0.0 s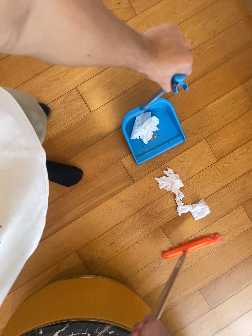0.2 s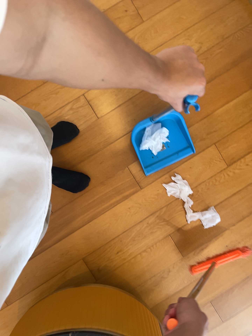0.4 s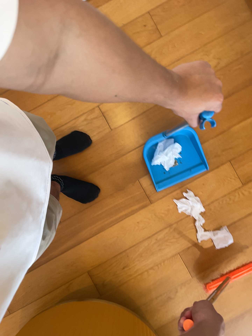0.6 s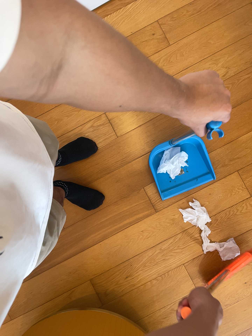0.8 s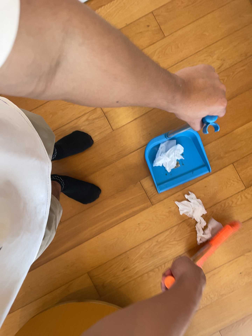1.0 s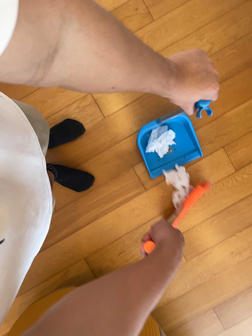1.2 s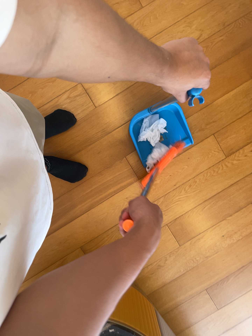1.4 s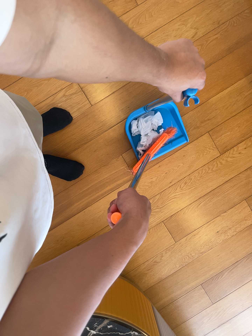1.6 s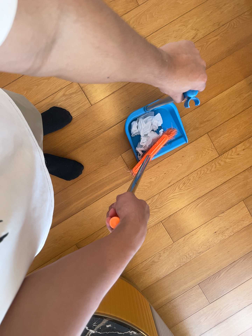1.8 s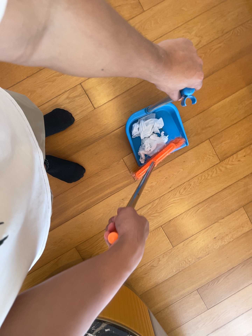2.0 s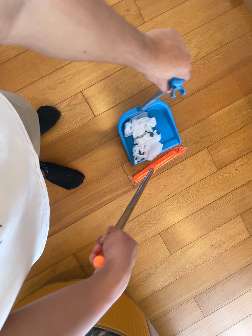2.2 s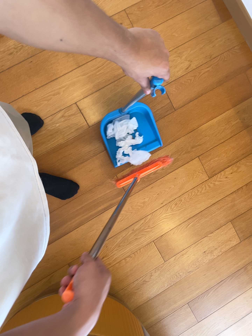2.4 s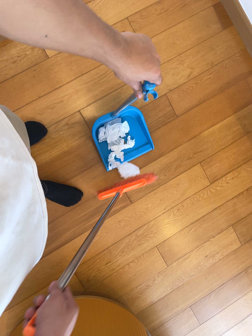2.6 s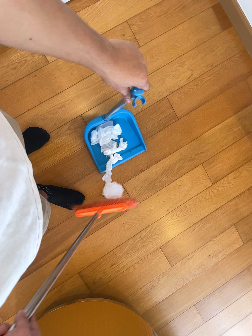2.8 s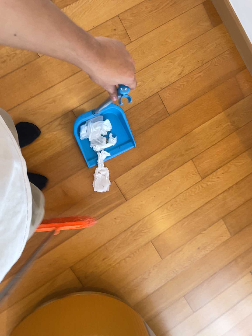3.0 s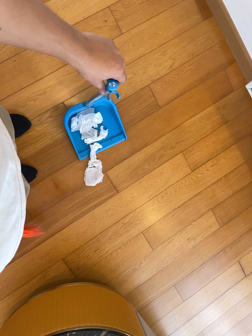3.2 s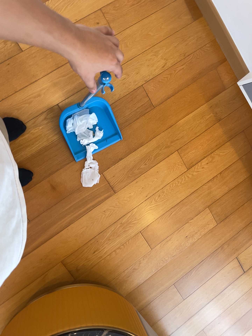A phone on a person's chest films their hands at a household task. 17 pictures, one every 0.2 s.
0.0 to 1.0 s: The camera shifts only a little, or ends up much as it began.
1.0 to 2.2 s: The camera travels to its left, toward the top of its view and backward, about 12 cm.
2.2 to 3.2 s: The camera travels to its left and toward the top of its view, about 10 cm.
The film runs forward here.
